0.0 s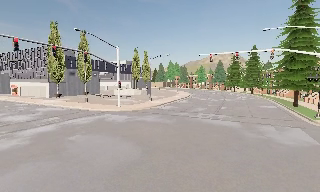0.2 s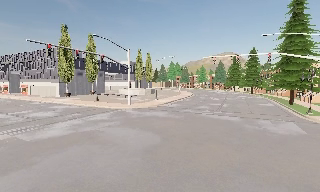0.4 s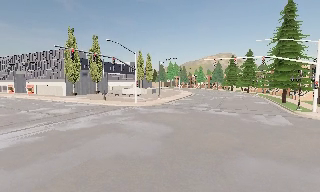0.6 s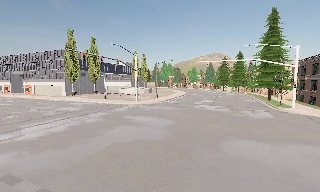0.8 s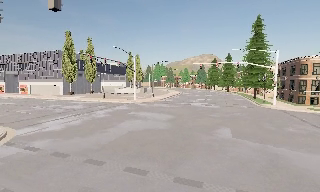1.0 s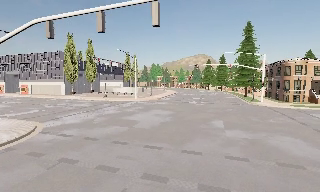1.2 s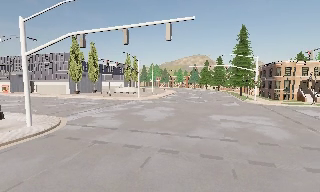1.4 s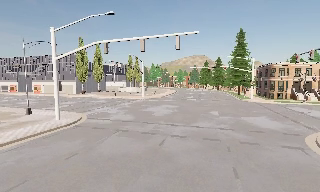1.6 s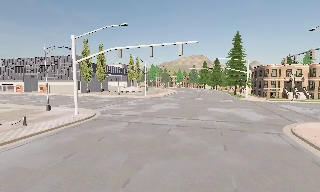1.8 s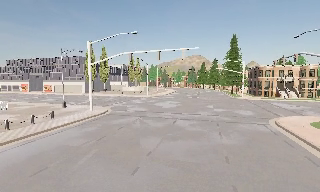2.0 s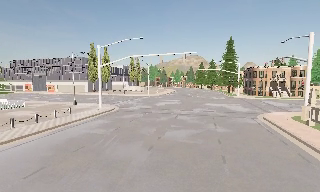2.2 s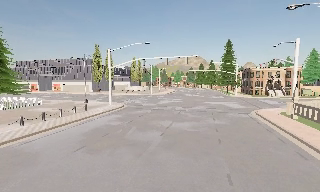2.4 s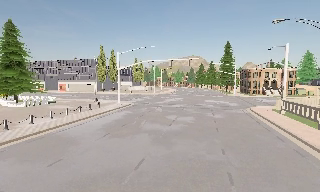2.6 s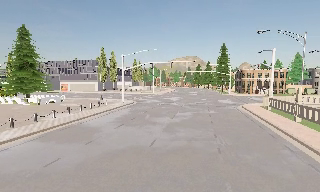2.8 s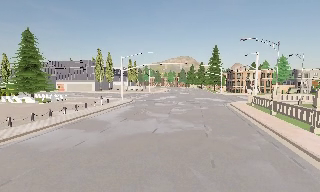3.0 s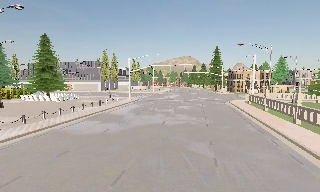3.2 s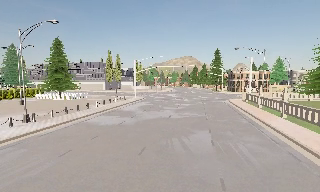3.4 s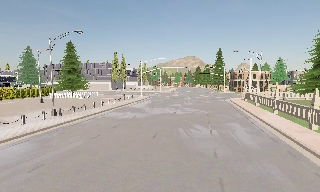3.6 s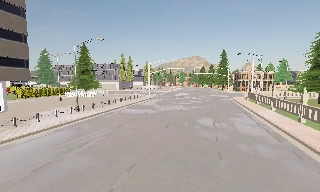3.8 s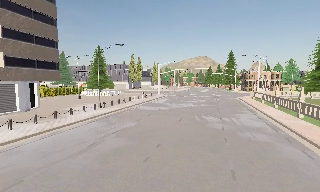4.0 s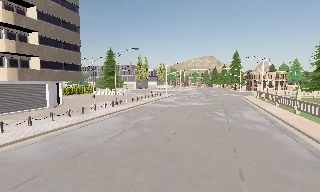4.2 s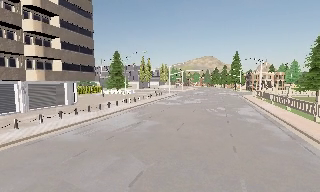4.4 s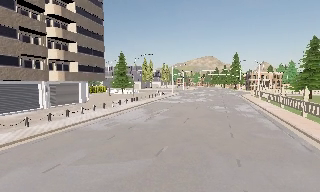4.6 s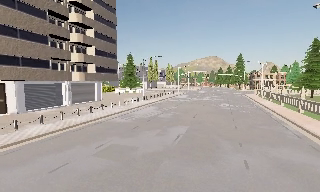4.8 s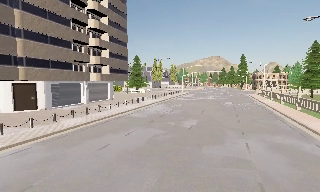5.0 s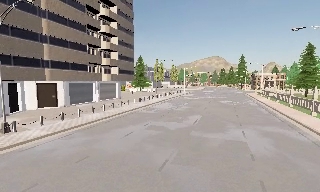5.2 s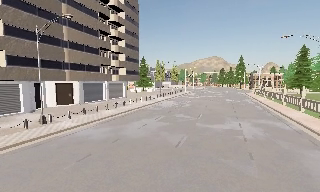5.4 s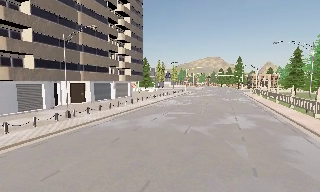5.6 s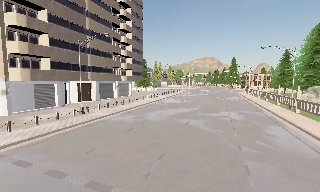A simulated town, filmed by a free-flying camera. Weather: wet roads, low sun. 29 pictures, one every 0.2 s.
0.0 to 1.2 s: The camera travels backward and to its left, about 14 m, so what stands in front gets smaller.
1.2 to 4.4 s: The camera travels backward, about 35 m, so what stands in front gets smaller.
4.4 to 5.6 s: The camera travels backward and to its left, about 14 m, so what stands in front gets smaller.
The film runs backward here.
